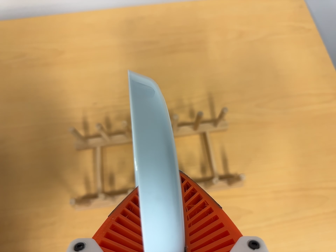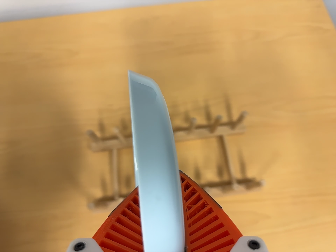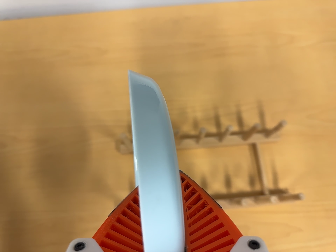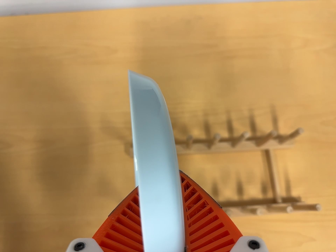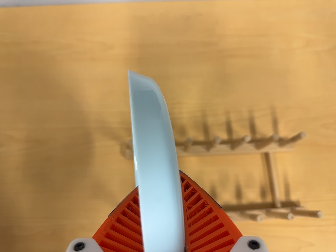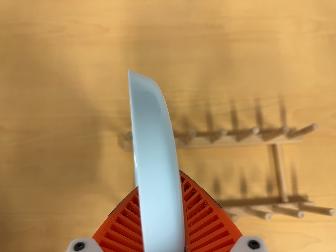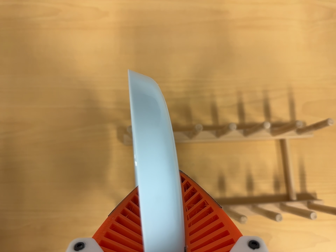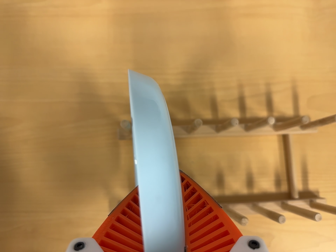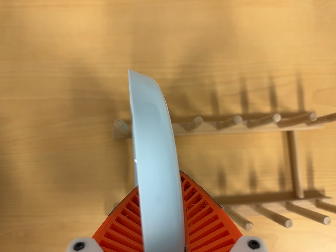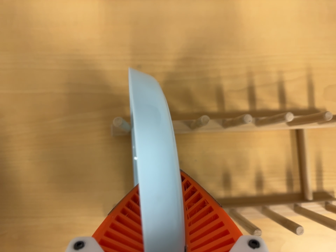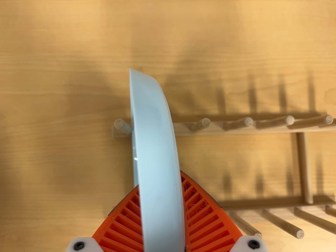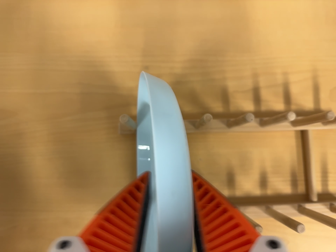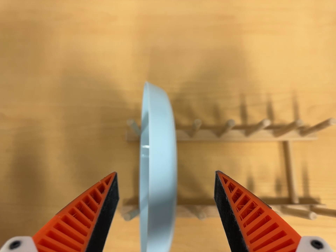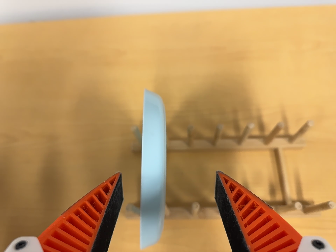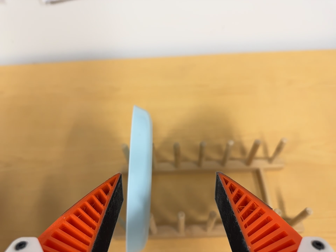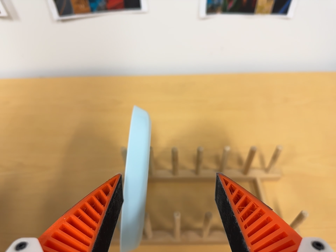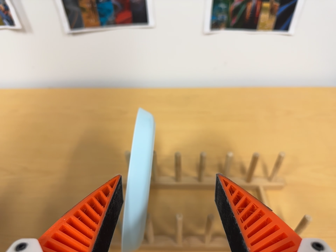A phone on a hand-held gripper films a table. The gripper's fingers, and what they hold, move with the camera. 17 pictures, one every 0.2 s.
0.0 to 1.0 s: The camera travels to its left, forward and toward the top of its view, about 12 cm, so close, fixed things drift to the right.
1.0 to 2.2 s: The camera travels forward, about 8 cm, so what stands in front looms larger.
2.2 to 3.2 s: The camera travels toward the bottom of its view and backward, about 26 cm. Its aim tips toward the top of its view by about 40 degrees.
The film runs forward here.
